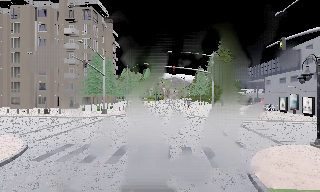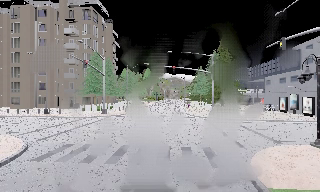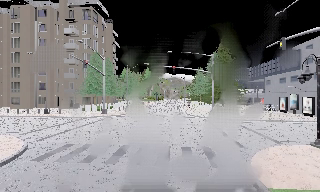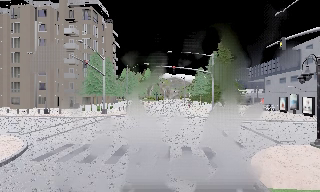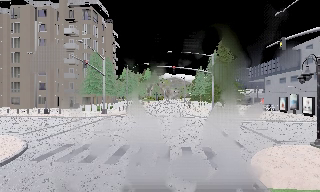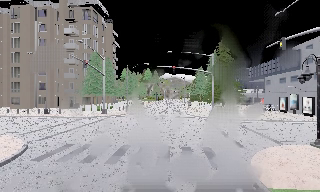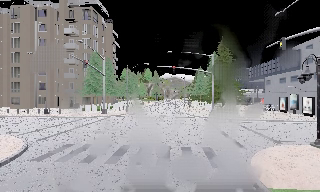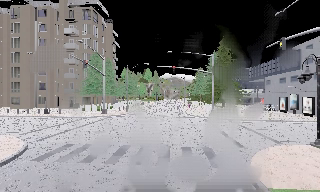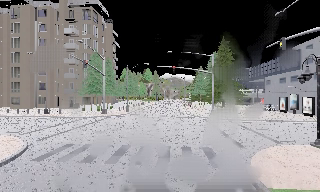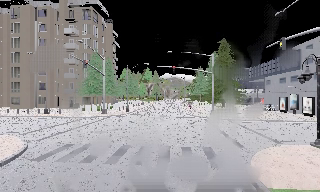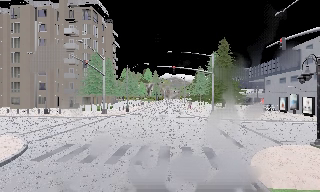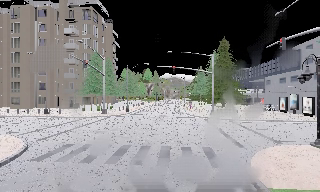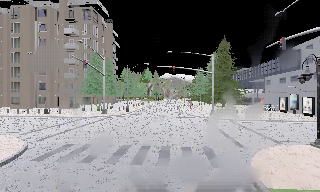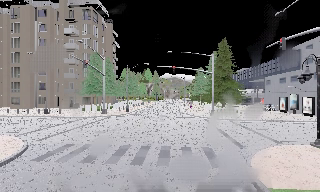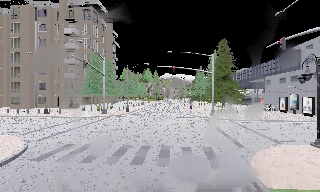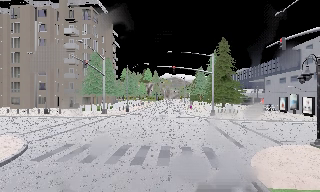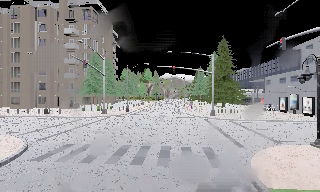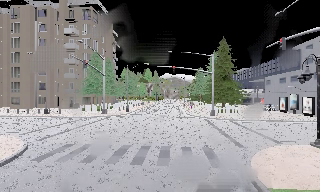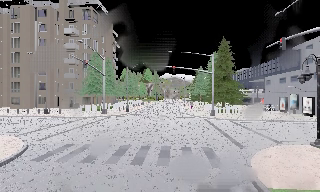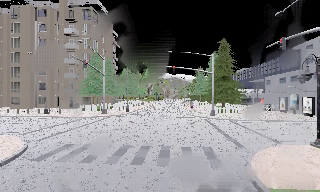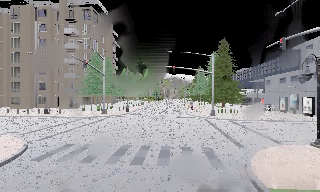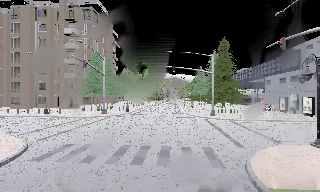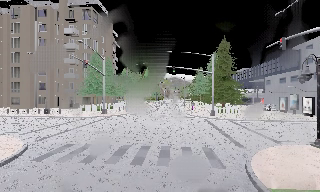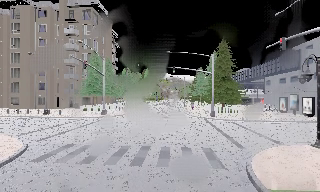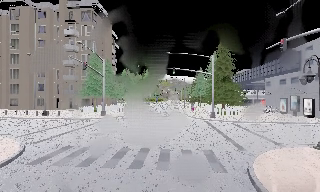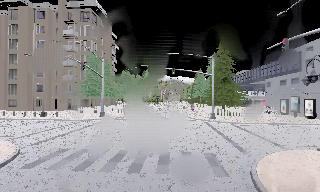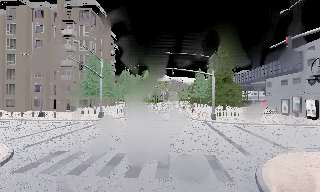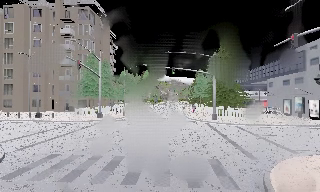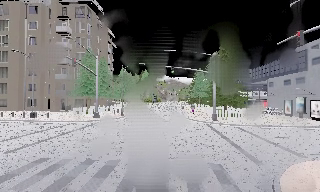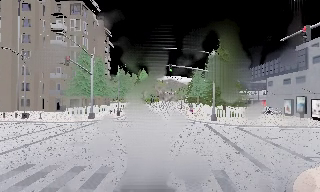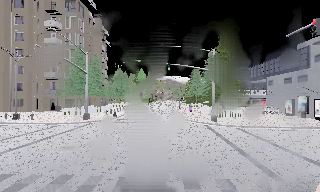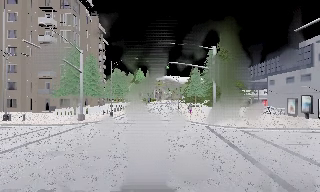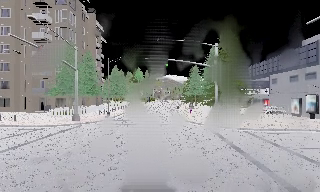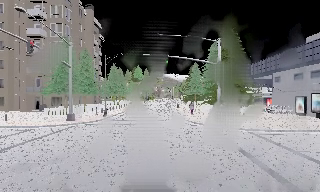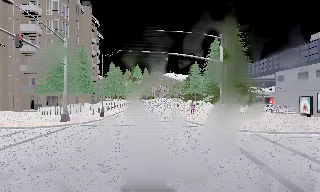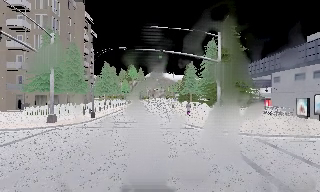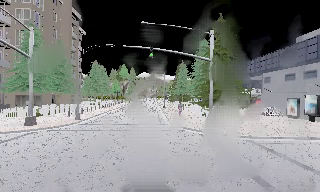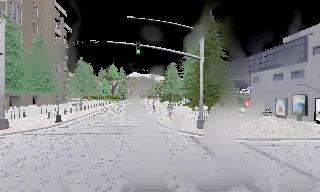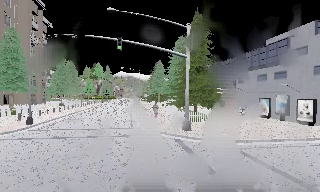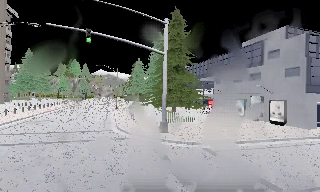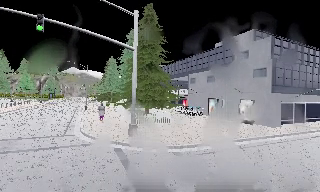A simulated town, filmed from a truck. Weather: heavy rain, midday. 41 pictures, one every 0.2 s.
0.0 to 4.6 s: The camera keeps its place and its aim.
4.6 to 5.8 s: The camera travels forward, about 2.5 m, so what stands in front looms larger. It gains speed.
5.8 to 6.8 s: The camera travels forward, about 4 m, so what stands in front looms larger.
6.8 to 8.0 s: The camera pans to its right, which is clockwise from overhead, by about 30 degrees. It travels forward, about 5 m, so what stands in front looms larger.
The film runs forward here.
